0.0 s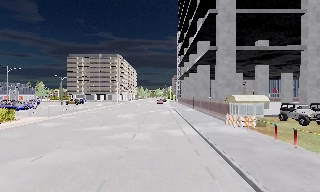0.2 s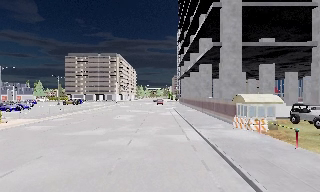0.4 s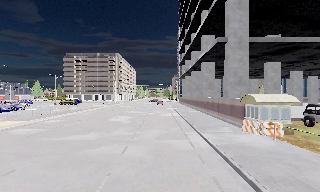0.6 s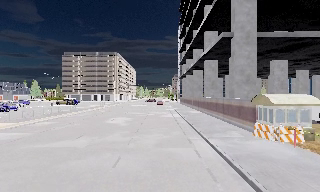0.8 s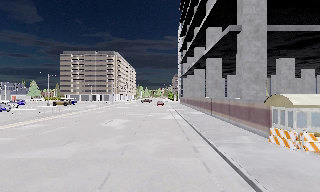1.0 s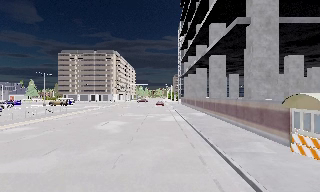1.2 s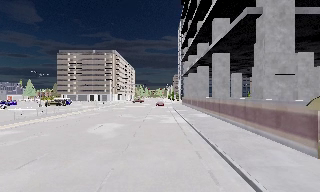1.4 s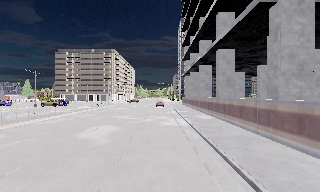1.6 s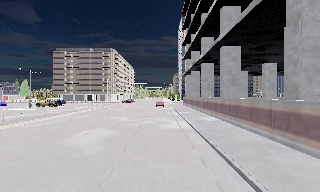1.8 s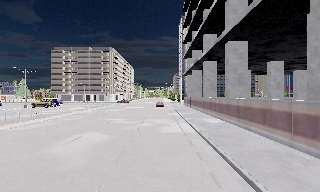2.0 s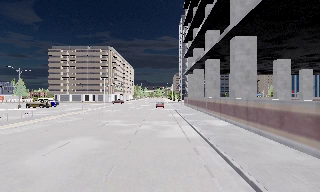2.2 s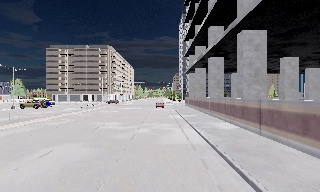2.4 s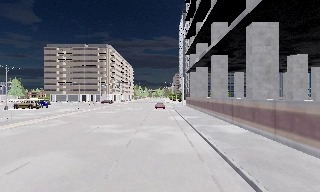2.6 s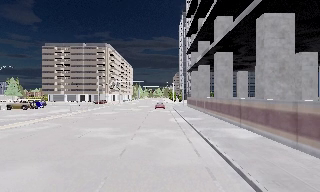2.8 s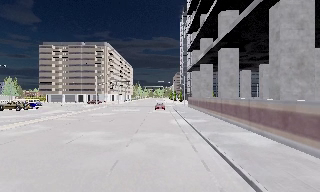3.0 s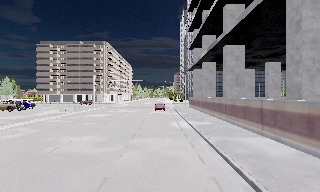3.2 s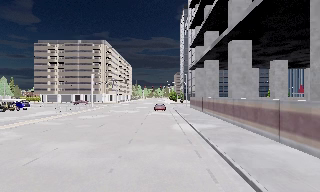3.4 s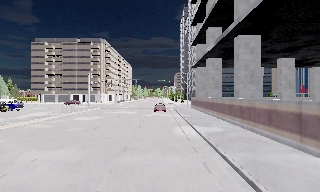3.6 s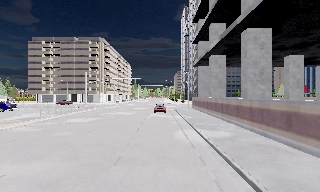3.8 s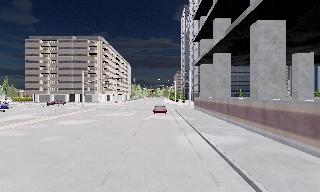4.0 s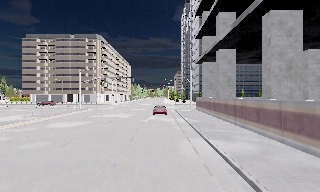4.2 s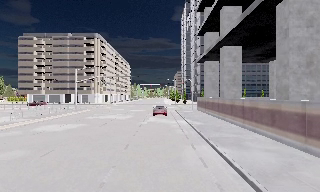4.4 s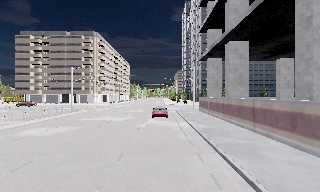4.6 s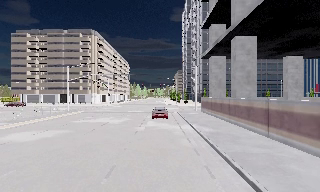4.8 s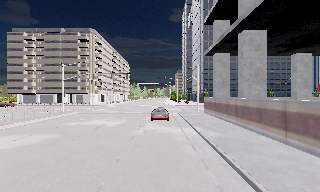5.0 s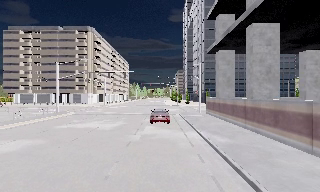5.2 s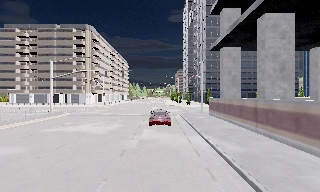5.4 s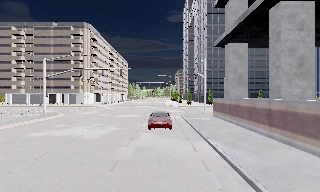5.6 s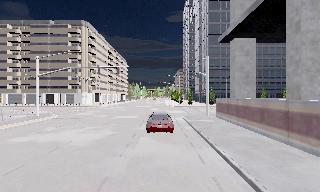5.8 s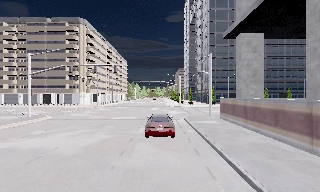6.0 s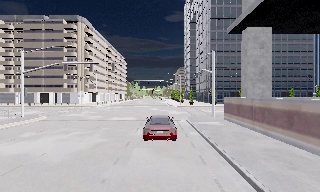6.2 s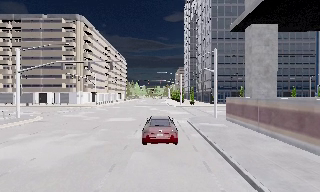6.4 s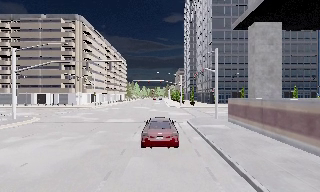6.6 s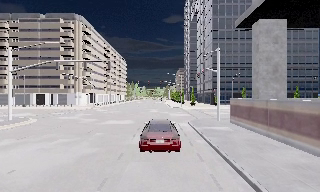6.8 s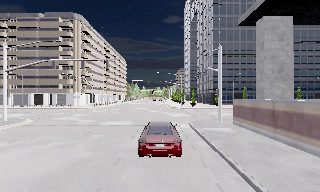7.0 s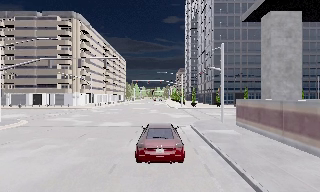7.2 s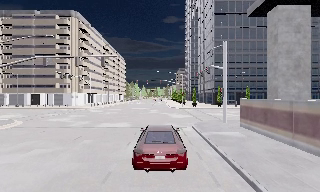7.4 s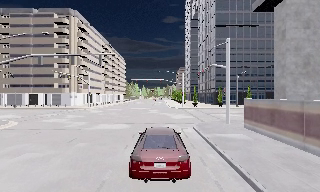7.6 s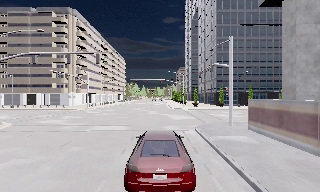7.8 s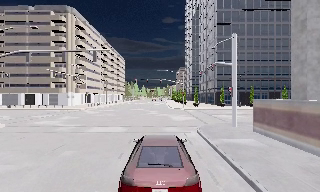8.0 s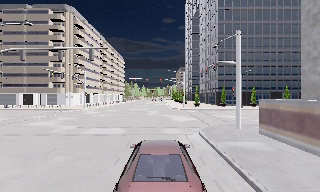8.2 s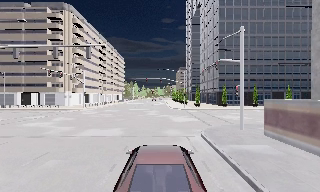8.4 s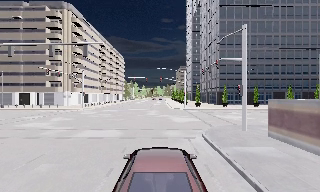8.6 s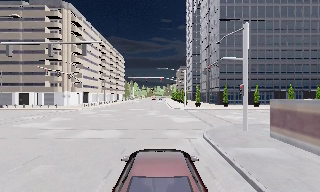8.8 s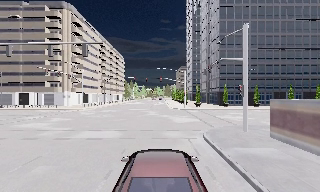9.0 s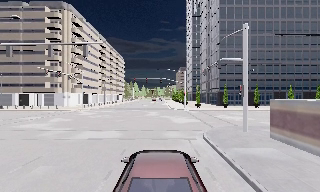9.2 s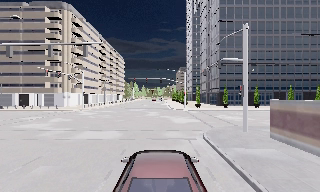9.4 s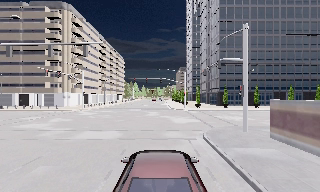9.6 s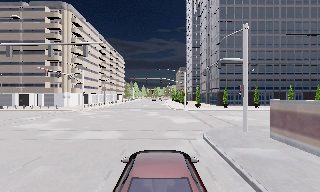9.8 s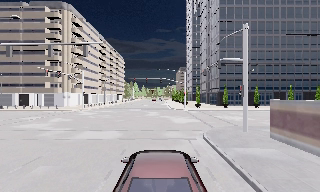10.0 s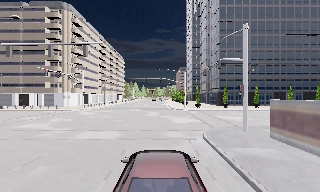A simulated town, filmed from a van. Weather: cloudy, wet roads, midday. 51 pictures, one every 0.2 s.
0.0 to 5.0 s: The camera travels forward, about 35 m, so what stands in front looms larger.
5.0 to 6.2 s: The camera travels forward, about 7 m, so what stands in front looms larger. It loses speed.
6.2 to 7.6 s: The camera travels forward, about 4 m, so what stands in front looms larger.
7.6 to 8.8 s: The camera travels forward, about 2.5 m, so what stands in front looms larger. It loses speed.
8.8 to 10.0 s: The camera keeps its place and its aim.
The film runs forward here.
